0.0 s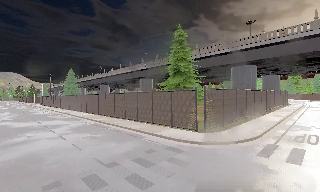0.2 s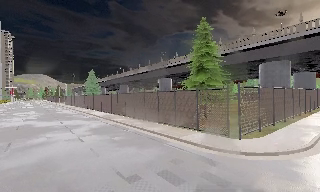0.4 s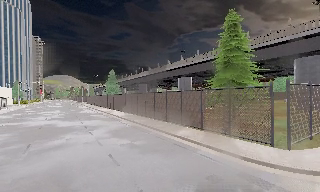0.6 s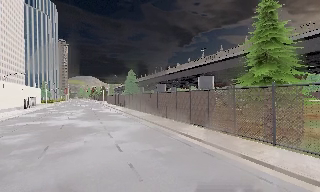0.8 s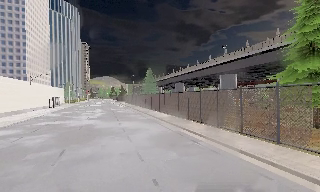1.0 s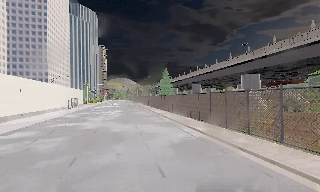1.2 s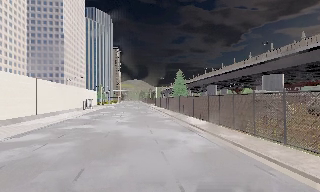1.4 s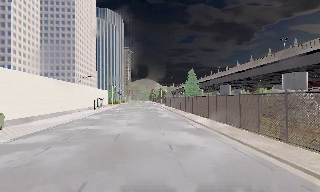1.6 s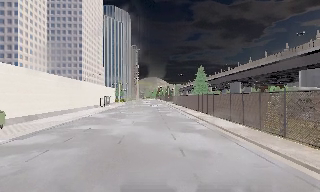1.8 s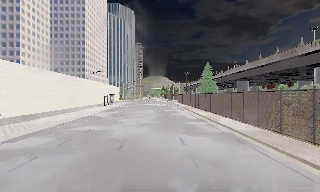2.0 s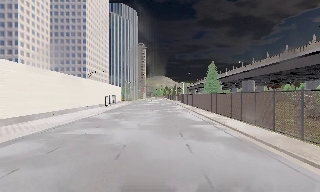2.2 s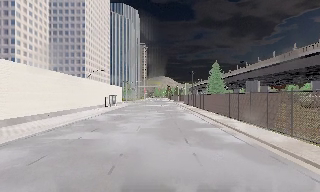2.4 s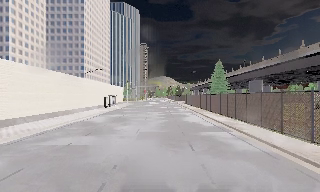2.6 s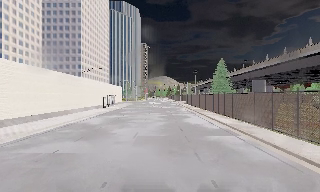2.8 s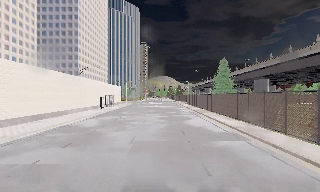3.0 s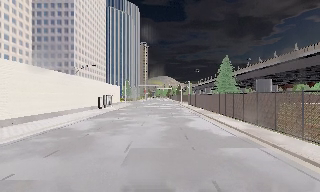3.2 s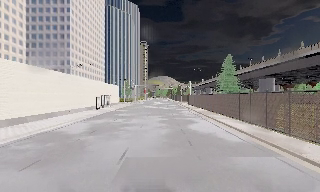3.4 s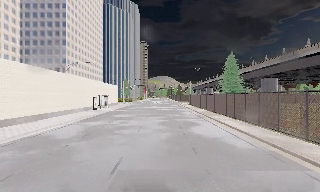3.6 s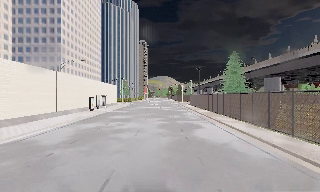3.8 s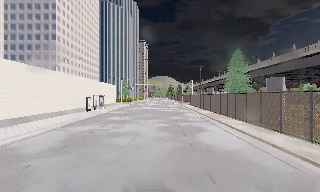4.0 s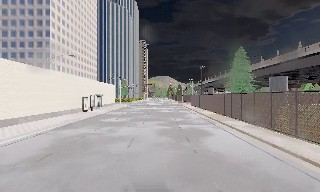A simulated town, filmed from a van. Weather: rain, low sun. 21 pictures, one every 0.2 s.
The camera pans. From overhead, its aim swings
counterclockwise.
The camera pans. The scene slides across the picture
to the right.
0.0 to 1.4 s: The camera pans to its left, which is counterclockwise from overhead, by about 40 degrees. It travels forward, about 9 m.
1.4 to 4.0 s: The camera travels forward, about 17 m, so what stands in front looms larger.
The film runs forward here.
